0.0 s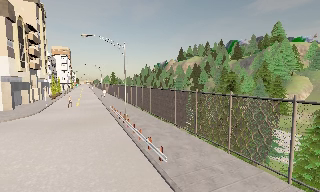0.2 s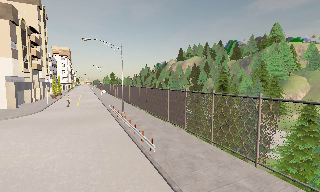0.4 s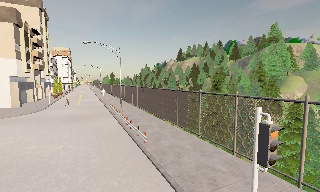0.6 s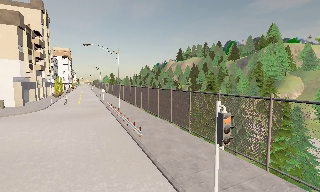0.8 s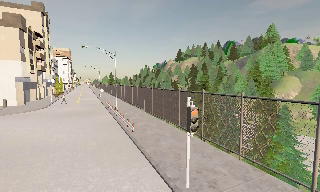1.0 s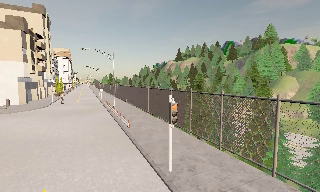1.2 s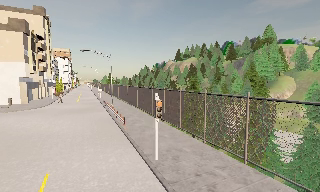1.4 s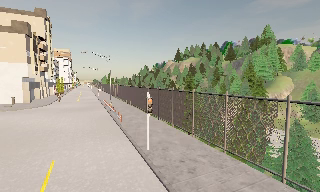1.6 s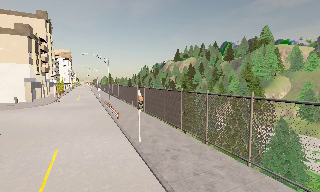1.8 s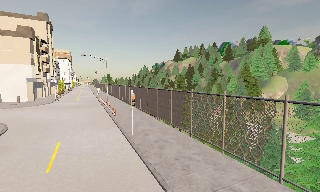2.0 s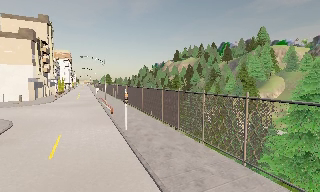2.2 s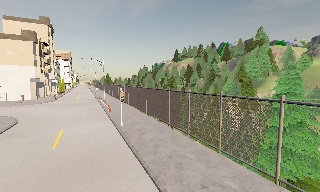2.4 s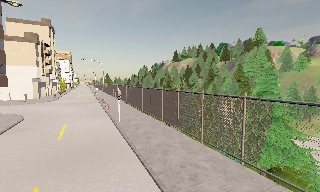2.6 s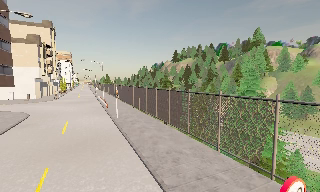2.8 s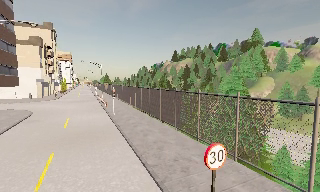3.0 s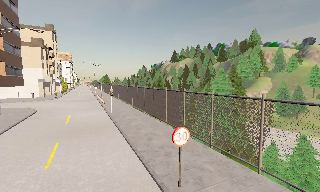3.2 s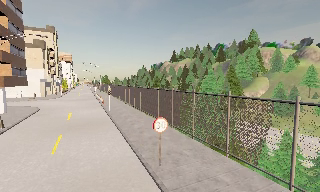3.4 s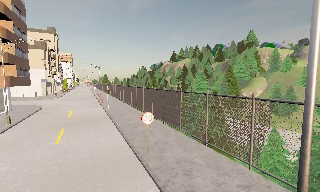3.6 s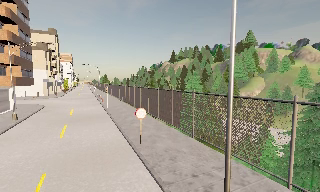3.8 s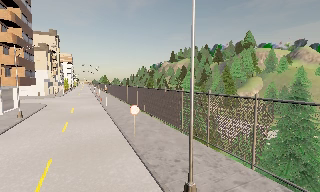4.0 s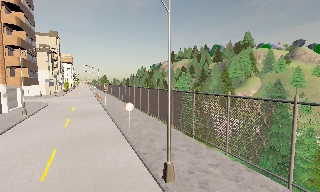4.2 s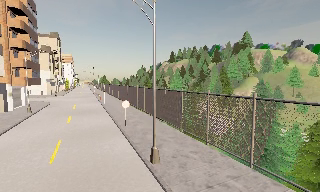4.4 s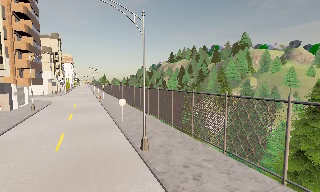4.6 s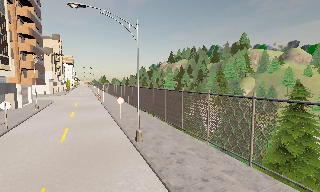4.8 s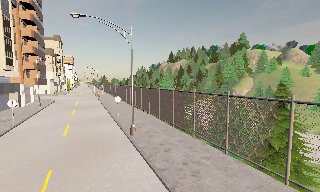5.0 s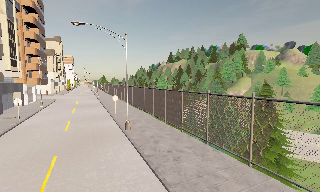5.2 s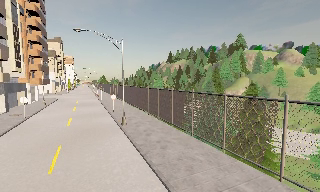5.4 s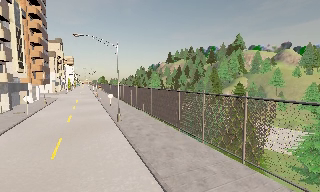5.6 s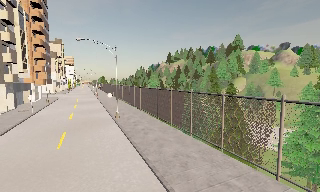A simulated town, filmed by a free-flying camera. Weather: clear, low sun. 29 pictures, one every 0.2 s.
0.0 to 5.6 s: The camera travels backward and to its right, about 40 m, so what stands in front gets smaller.
The film runs backward here.
